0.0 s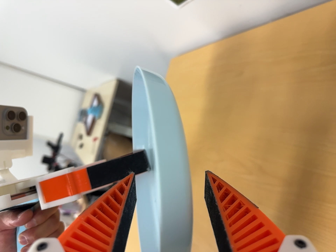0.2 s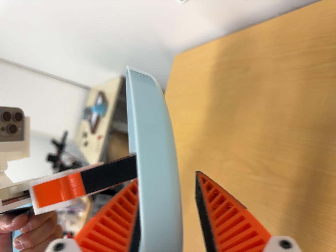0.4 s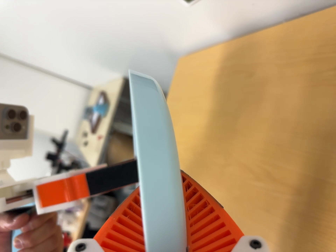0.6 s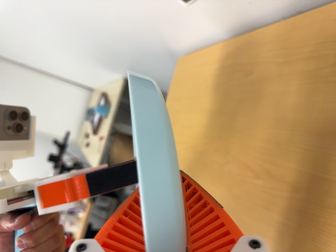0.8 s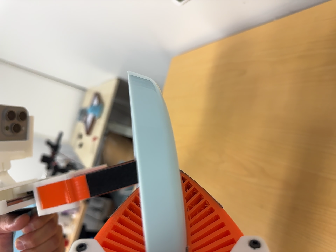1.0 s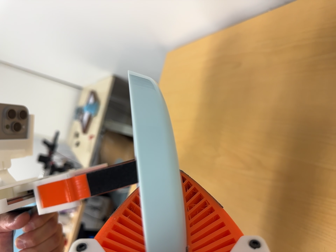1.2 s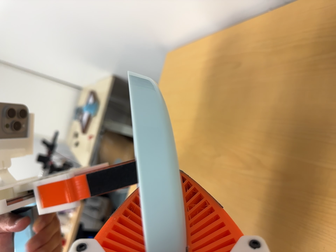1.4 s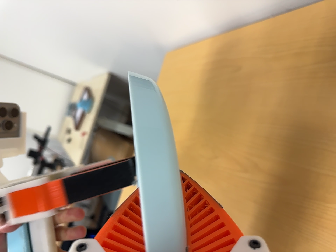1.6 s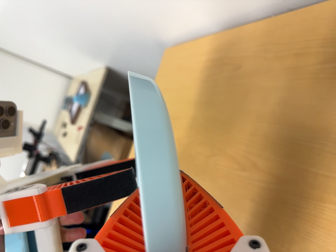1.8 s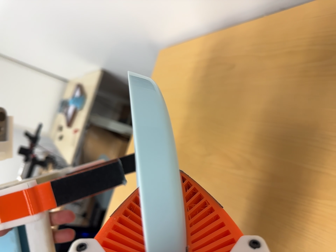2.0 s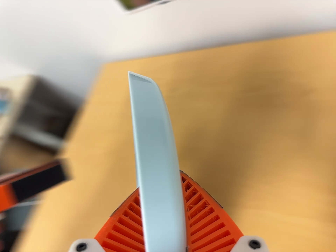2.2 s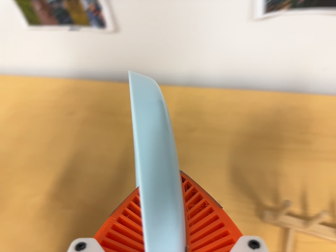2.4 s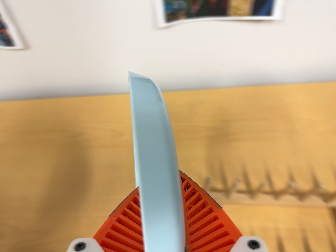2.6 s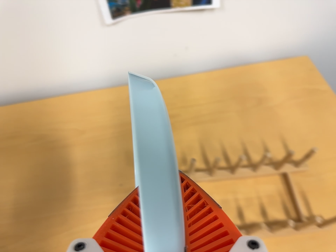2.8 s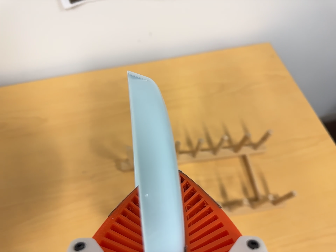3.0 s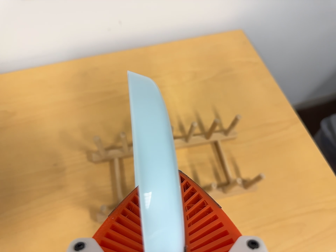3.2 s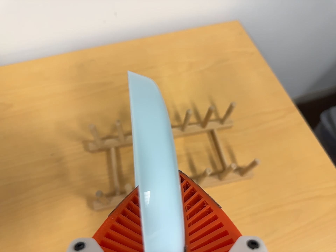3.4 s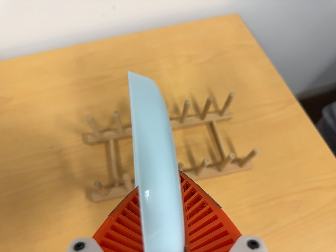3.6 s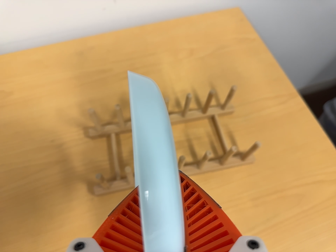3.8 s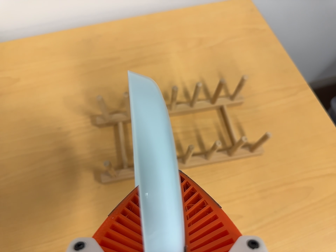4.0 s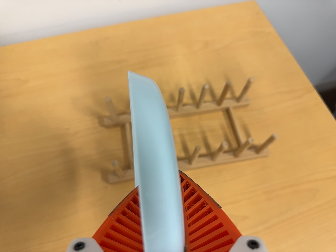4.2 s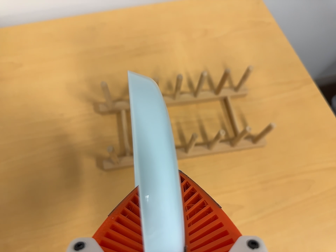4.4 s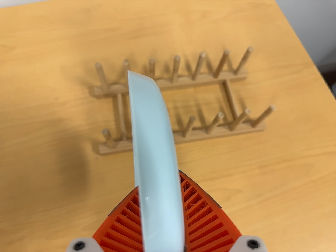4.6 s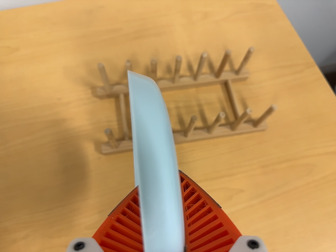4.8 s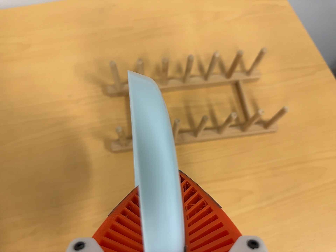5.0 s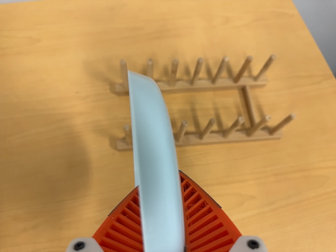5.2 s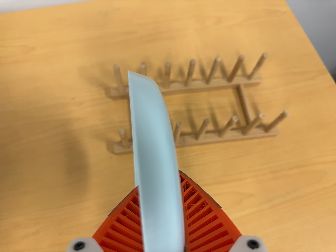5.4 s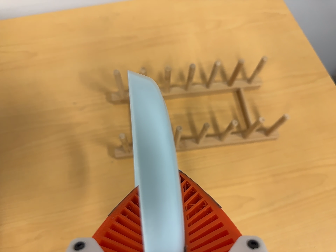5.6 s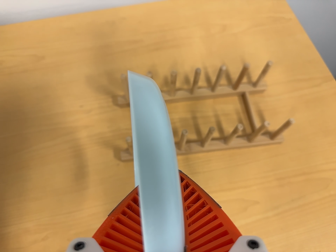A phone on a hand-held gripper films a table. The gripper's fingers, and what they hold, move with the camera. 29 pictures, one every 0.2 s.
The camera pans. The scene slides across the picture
to the left.
0.0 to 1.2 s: The camera shifts only a little, or ends up much as it began.
1.2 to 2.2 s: The camera pans to its right by about 50 degrees. It travels to its left and backward, about 12 cm. Its aim tips toward the top of its view by about 15 degrees, and the scene shifts downward. It rolls about its line of sight by about 10 degrees, and the scene rotates clockwise.
2.2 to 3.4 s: The camera swings to its right by about 25 degrees, and the scene slides to the left. It travels to its right, toward the bottom of its view and backward, about 14 cm, so close, fixed things drift to the left. It rolls about its line of sight by about 20 degrees, and the scene rotates counterclockwise.
3.4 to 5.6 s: The camera shifts only a little, or ends up much as it began.
The film runs forward here.
